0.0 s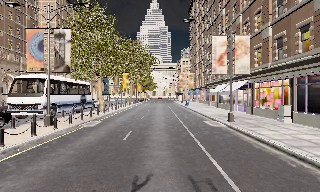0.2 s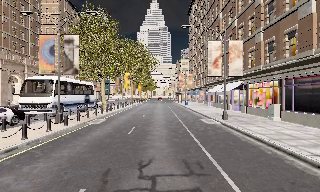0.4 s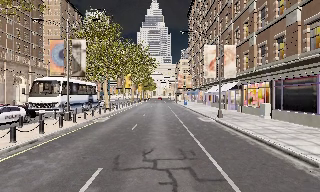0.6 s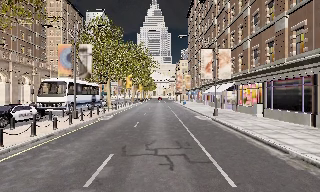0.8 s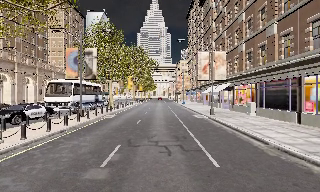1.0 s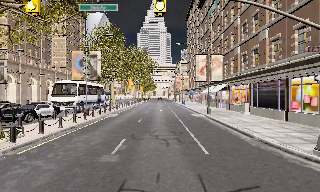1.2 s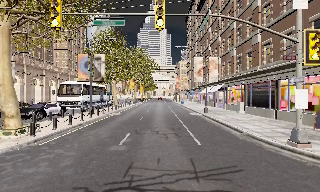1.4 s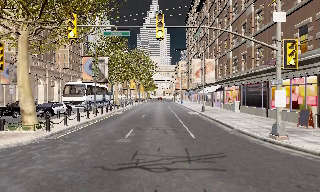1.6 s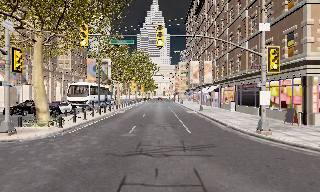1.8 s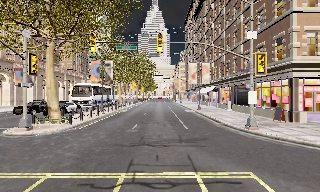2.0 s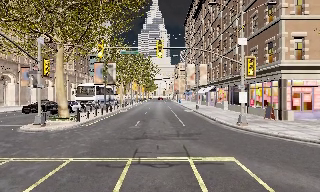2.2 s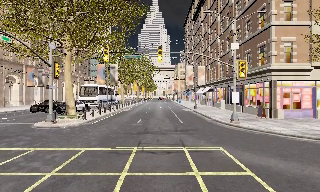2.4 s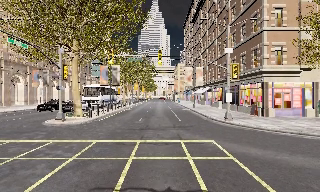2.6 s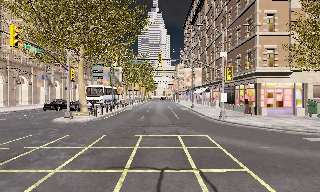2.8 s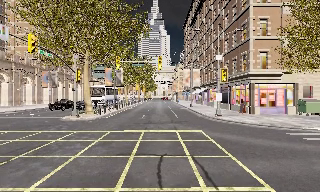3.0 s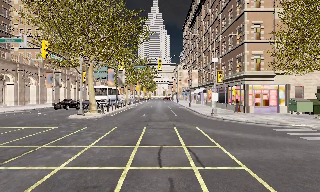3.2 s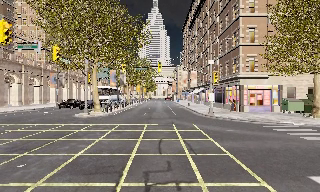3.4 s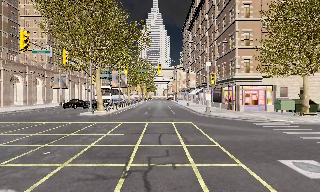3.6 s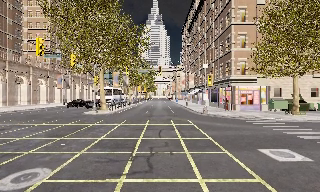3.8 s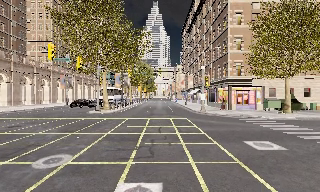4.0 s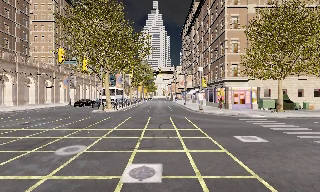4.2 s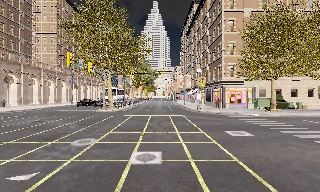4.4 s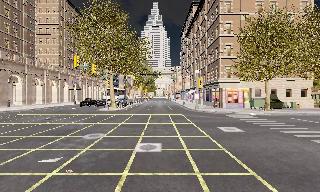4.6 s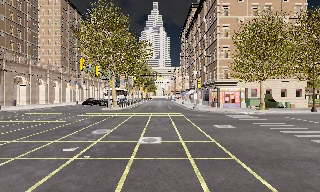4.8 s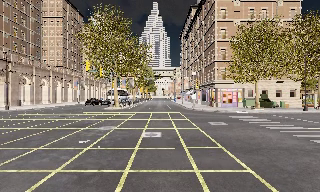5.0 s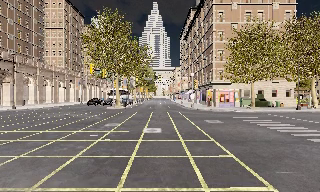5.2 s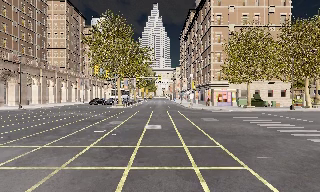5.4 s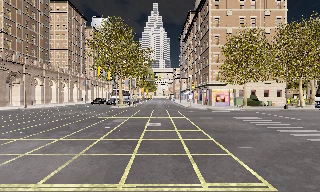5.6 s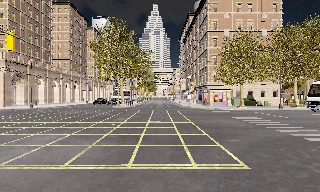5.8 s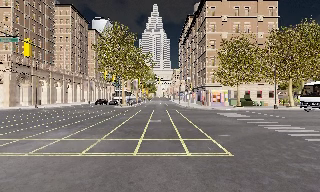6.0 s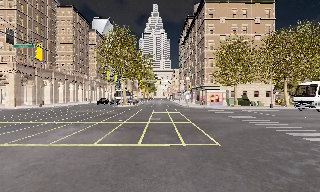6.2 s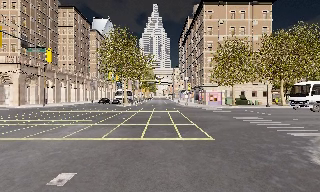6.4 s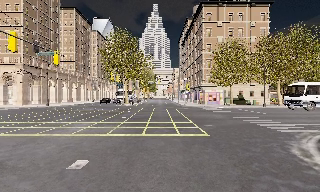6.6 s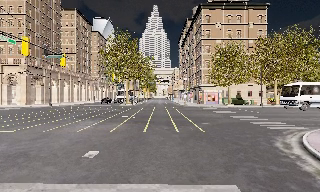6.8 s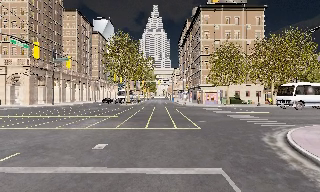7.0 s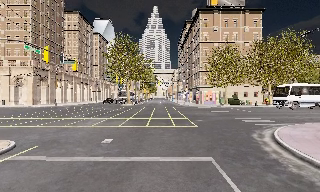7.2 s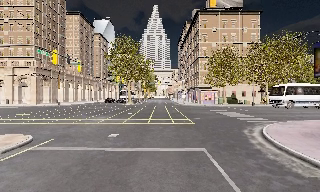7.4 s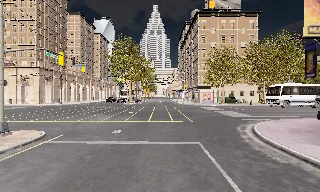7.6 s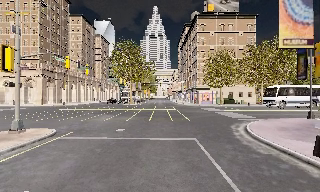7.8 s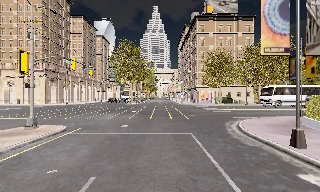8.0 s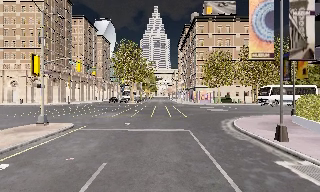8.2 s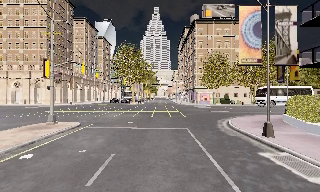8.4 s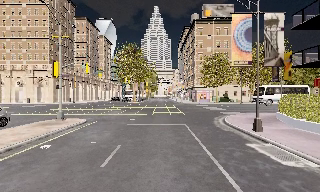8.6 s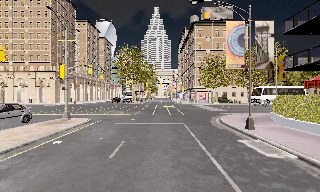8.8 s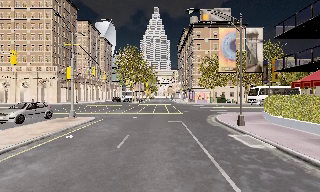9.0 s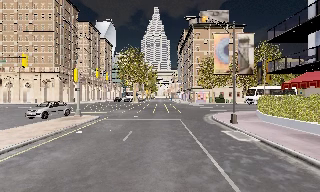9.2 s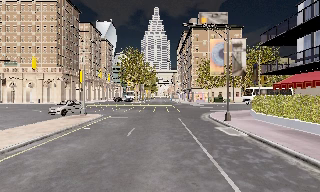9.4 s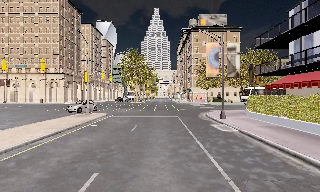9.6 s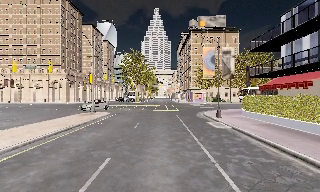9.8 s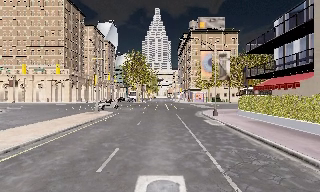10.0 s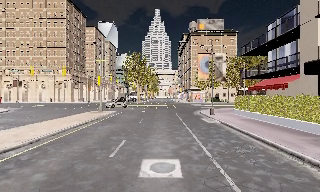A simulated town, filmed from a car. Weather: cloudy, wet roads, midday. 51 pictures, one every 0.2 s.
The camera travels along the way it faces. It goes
backward.
0.0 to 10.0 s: The camera travels backward, about 50 m, so what stands in front gets smaller.
The film runs backward here.
